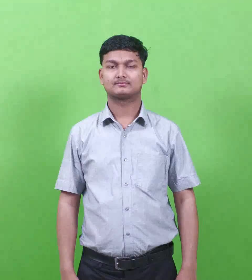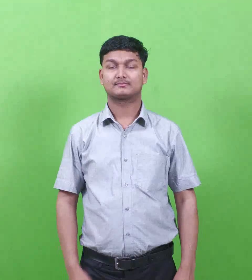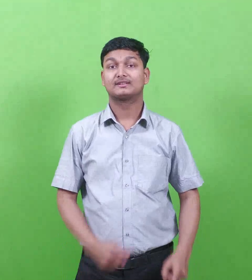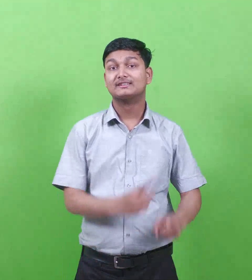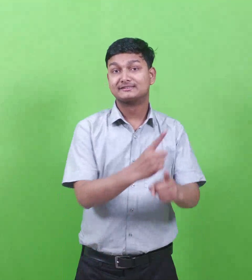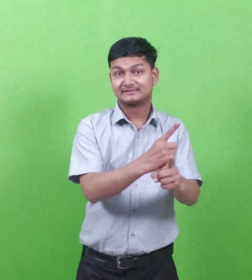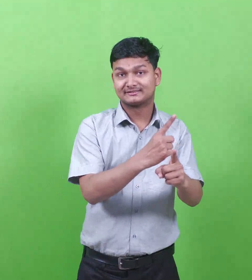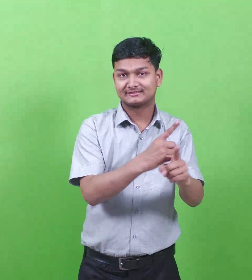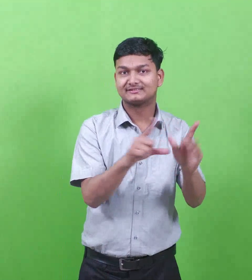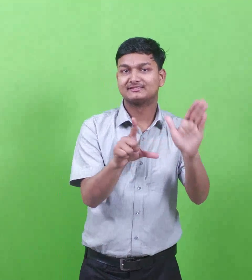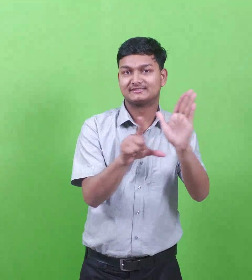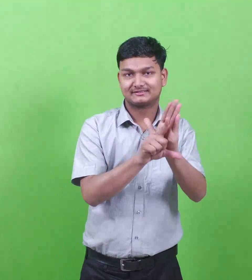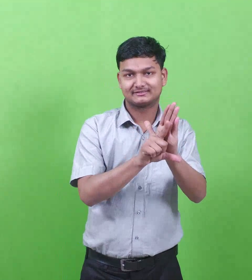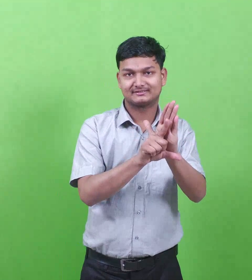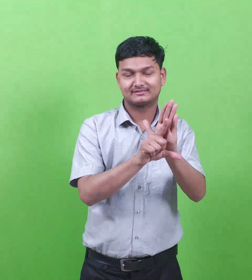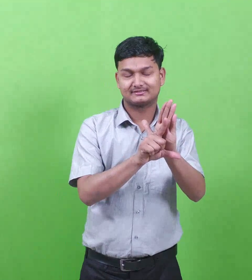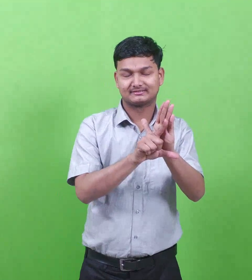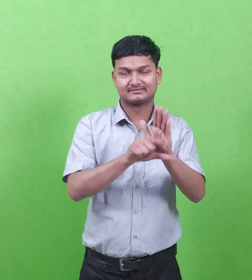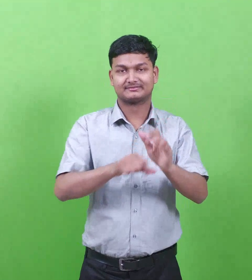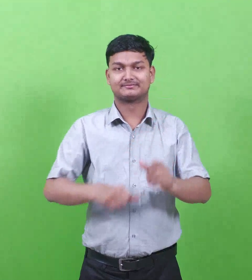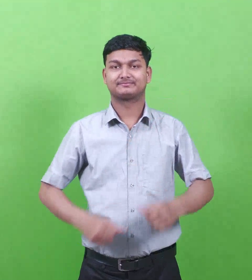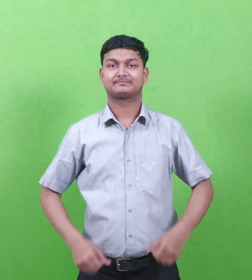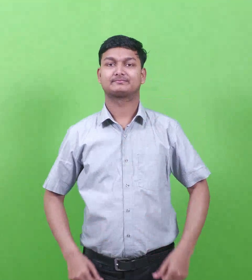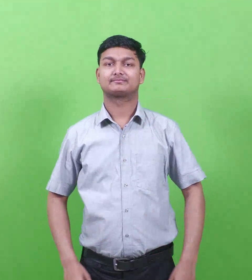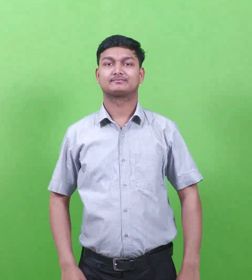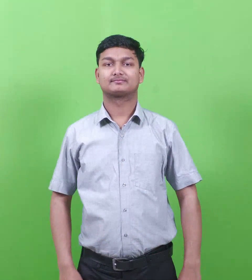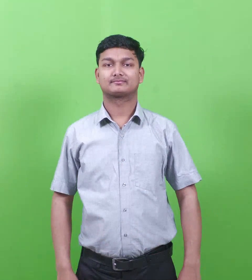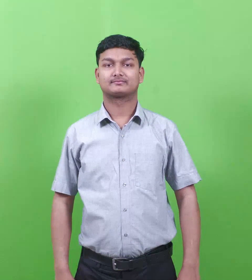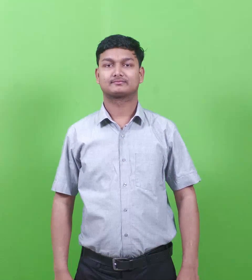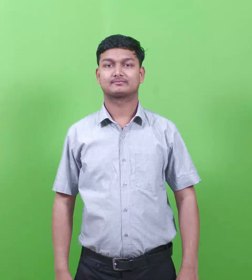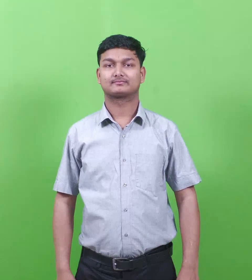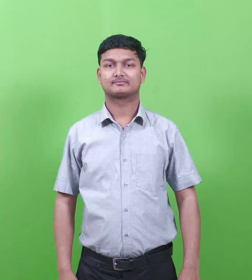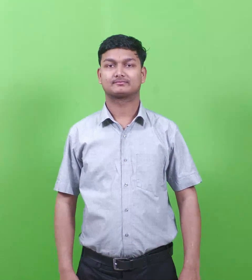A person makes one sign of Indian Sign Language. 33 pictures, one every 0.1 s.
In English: teacher of law
